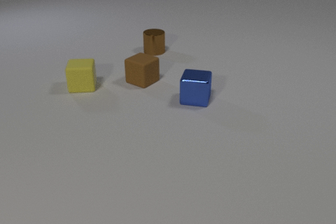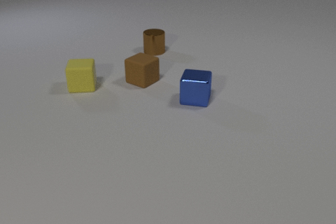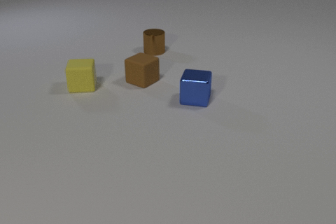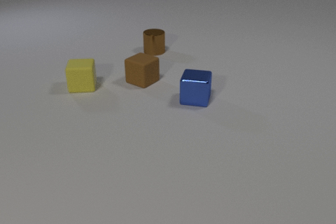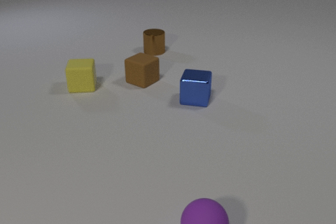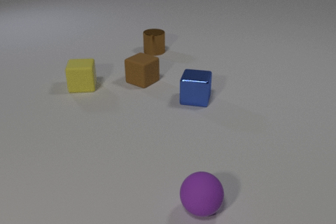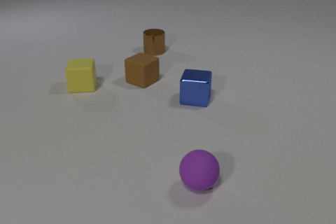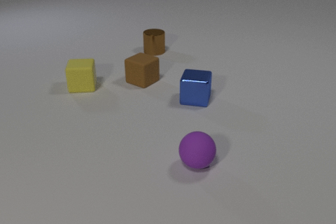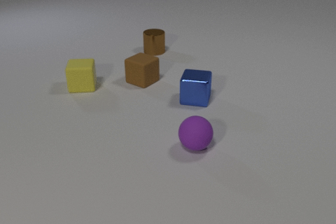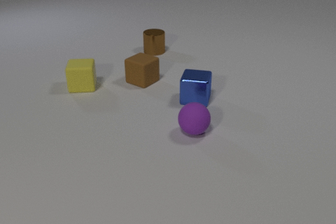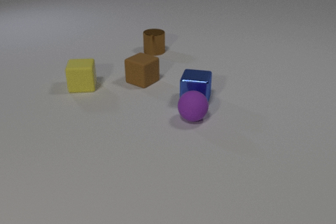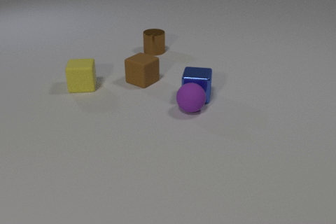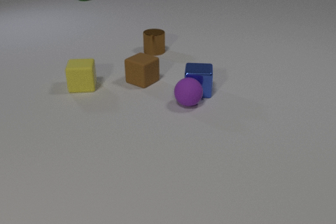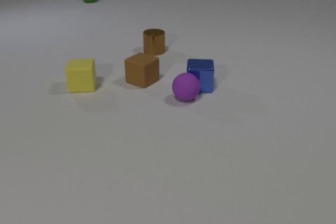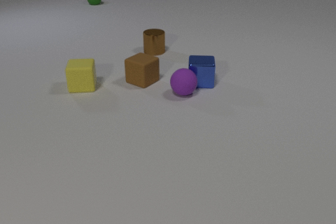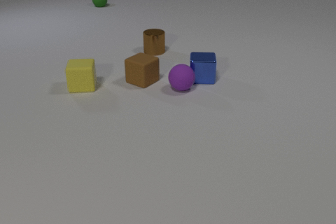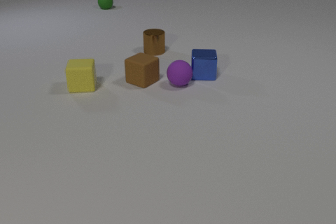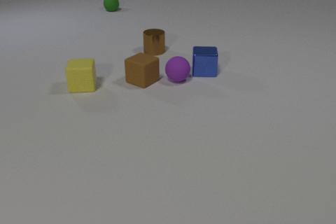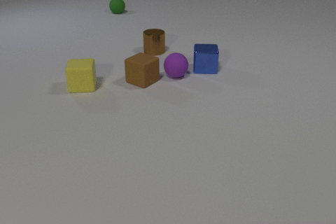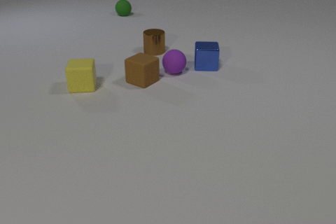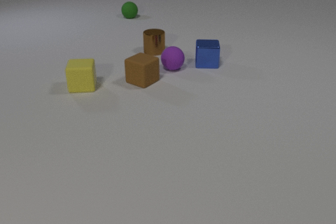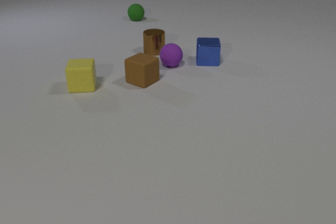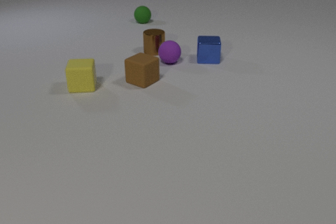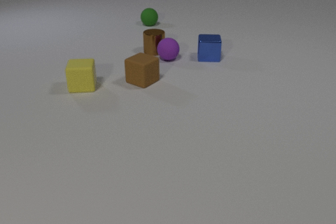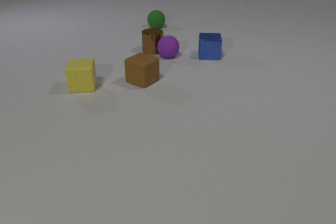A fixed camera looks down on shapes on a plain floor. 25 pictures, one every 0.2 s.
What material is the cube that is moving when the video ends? metal.
Are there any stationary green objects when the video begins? no.
What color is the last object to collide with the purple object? brown.
0.0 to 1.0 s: The purple rubber sphere comes in at the bottom edge, rolls away from the camera.
1.0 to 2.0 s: The purple rubber sphere rolls away from the camera.
2.0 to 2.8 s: The purple rubber sphere rolls away from the camera. The blue metal cube slides away from the camera. The green rubber sphere comes in at the top edge, rolls toward the camera and to the right. The purple rubber sphere and the blue metal cube collide.
2.8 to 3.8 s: The purple rubber sphere rolls away from the camera. The blue metal cube slides away from the camera. The green rubber sphere rolls toward the camera and to the right.
3.8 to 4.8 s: The purple rubber sphere rolls away from the camera. The blue metal cube slides away from the camera. The green rubber sphere rolls toward the camera and to the right. The purple rubber sphere and the brown metal cylinder collide.
